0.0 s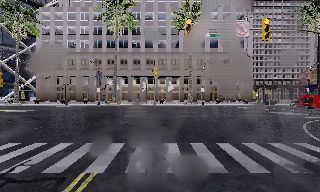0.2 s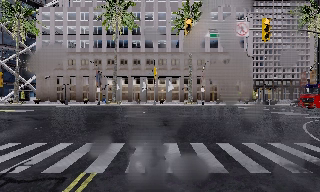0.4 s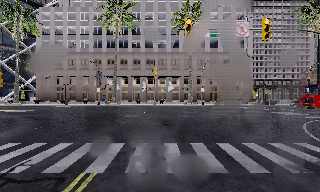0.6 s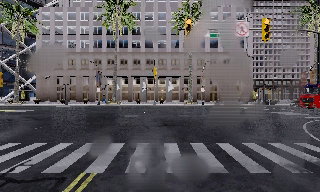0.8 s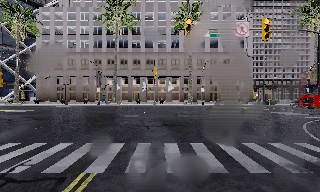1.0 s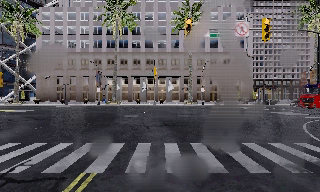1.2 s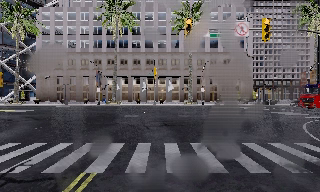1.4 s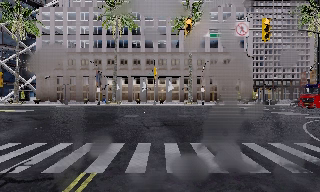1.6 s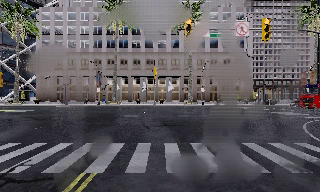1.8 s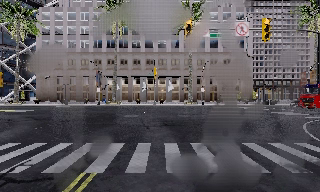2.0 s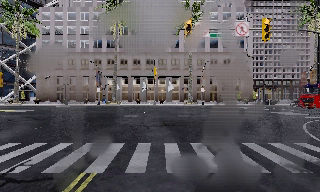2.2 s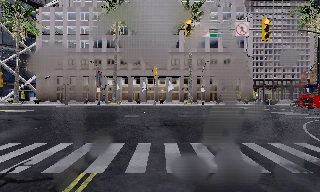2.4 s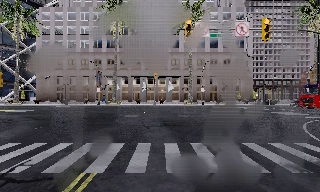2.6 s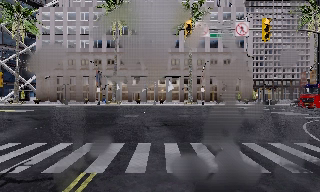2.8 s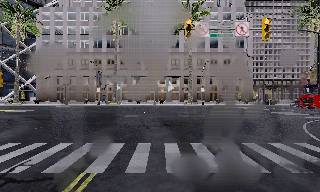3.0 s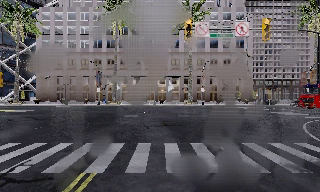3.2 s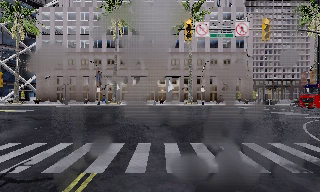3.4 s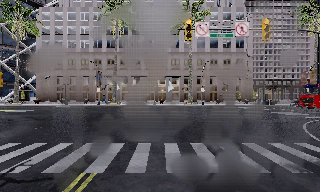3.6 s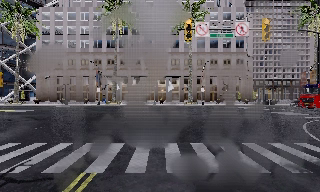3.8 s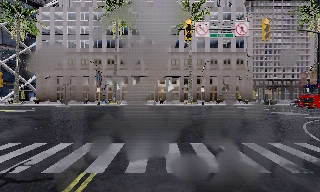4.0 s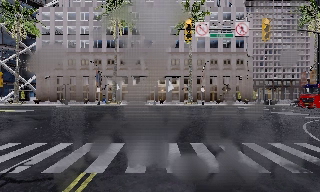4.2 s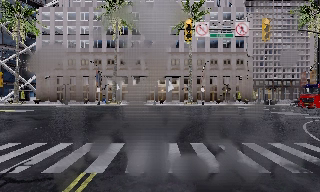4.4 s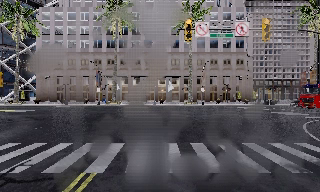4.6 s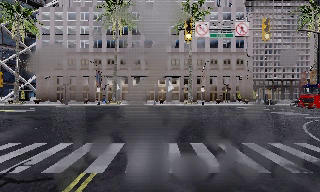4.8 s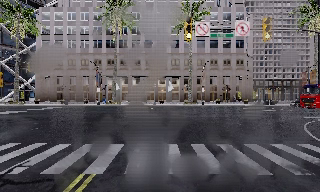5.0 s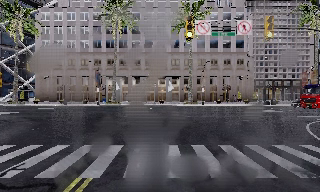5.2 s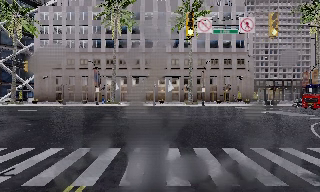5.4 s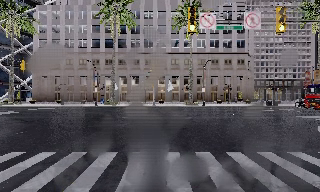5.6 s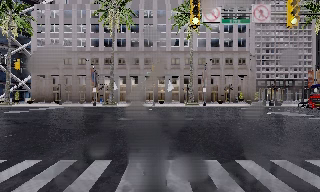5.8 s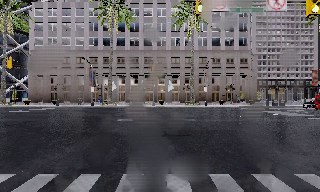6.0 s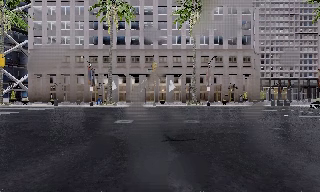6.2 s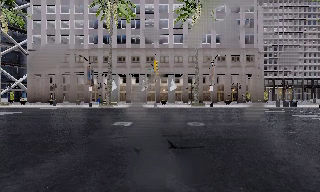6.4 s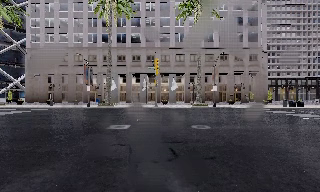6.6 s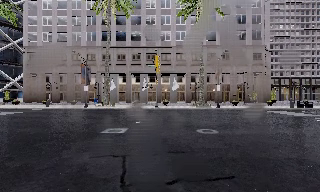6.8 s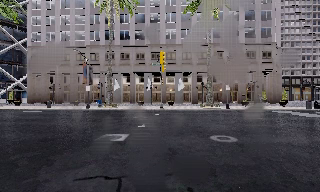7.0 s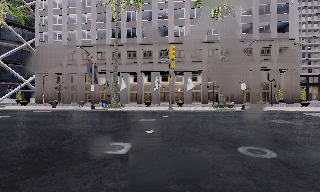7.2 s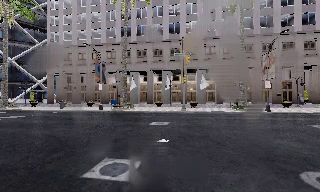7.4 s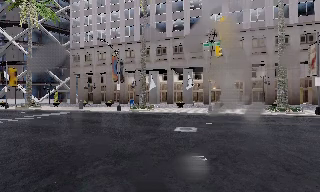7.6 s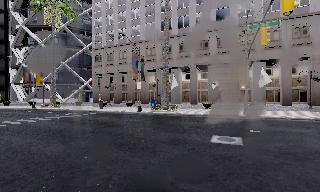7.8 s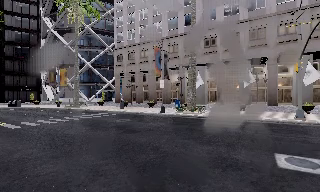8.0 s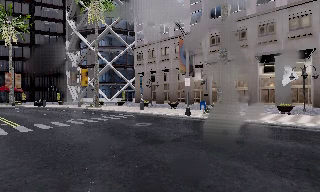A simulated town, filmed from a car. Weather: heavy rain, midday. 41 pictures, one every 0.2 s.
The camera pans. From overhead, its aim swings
counterclockwise.
The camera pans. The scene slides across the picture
to the right.
0.0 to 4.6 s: The camera keeps its place and its aim.
4.6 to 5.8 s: The camera travels forward, about 2.5 m, so what stands in front looms larger. It gains speed.
5.8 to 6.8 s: The camera travels forward, about 5 m, so what stands in front looms larger.
6.8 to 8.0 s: The camera swings to its left by about 35 degrees, and the scene slides to the right. It travels forward, about 12 m.
The film runs forward here.
